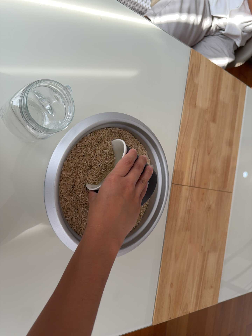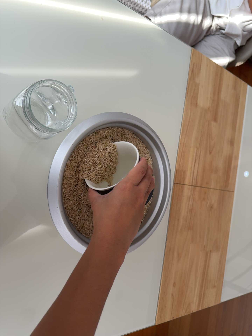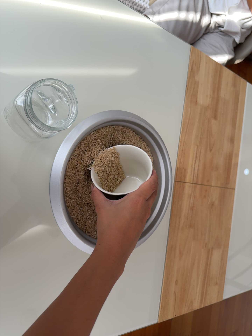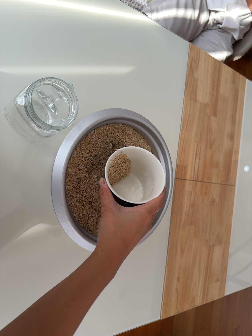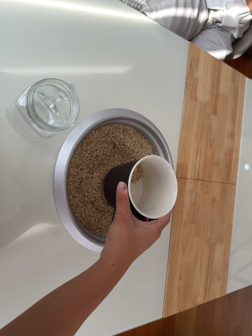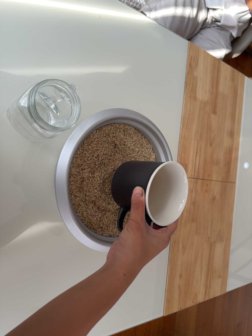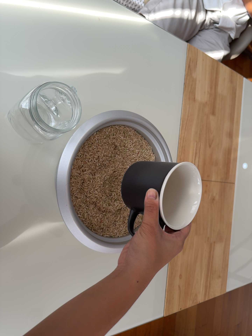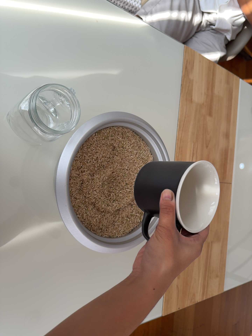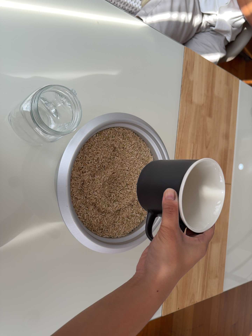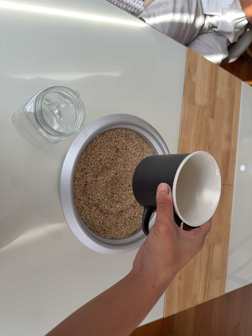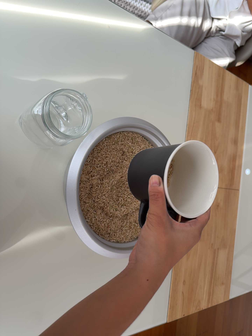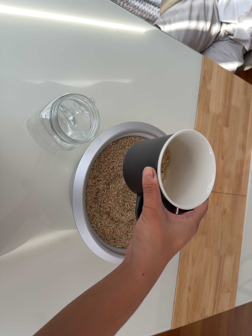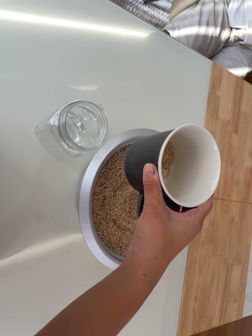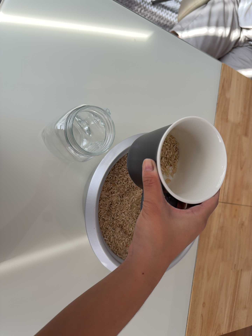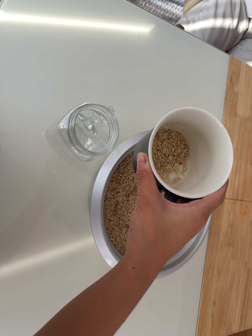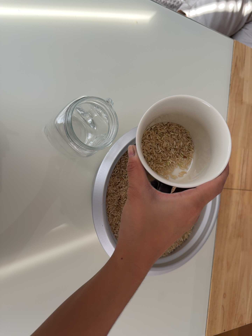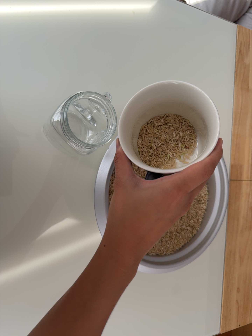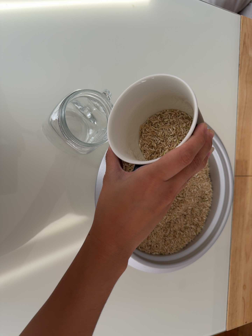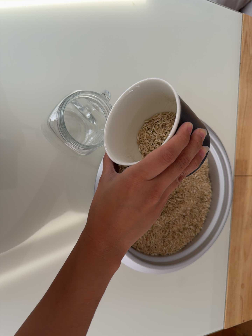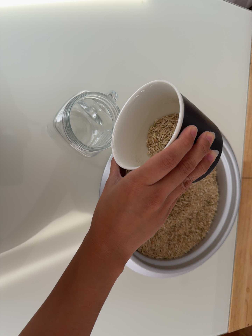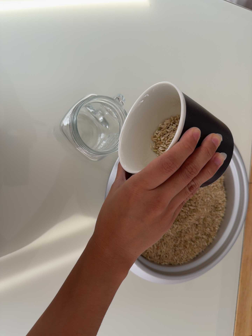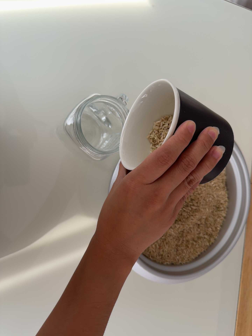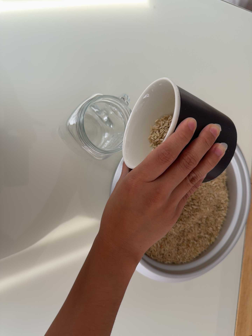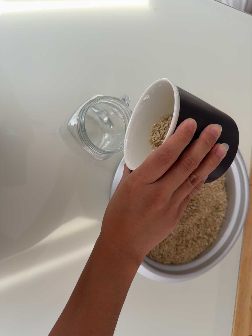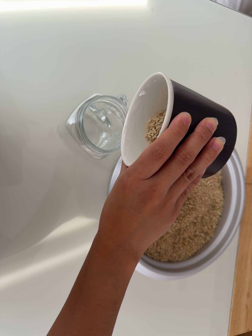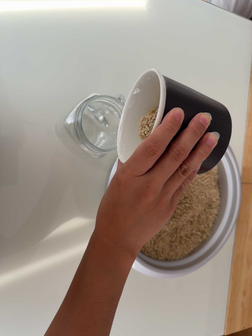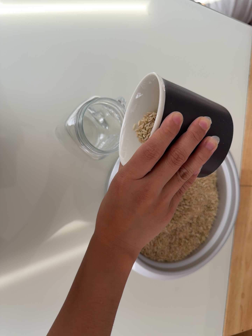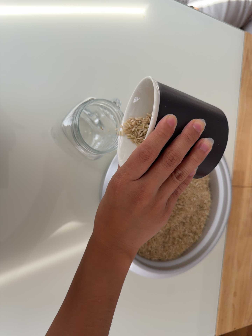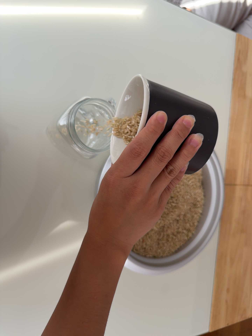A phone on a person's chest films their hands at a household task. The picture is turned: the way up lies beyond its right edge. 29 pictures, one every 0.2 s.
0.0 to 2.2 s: The camera shifts only a little, or ends up much as it began.
2.2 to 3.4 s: The camera pans to its left by about 10 degrees.
3.4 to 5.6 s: The camera shifts only a little, or ends up much as it began.
The film runs forward here.
